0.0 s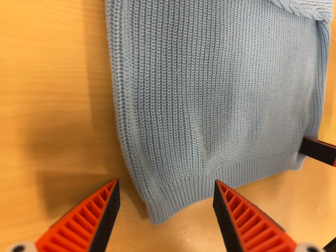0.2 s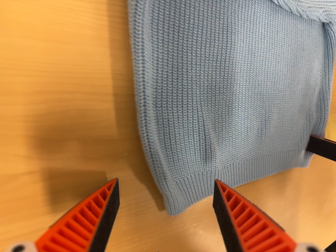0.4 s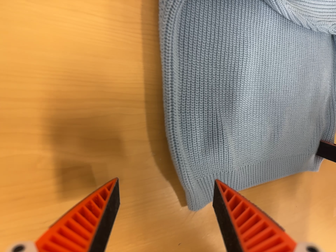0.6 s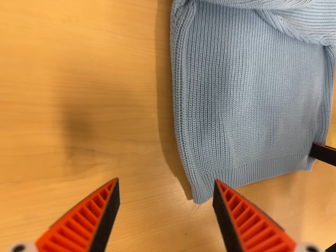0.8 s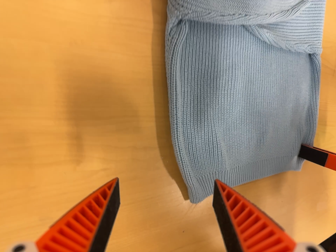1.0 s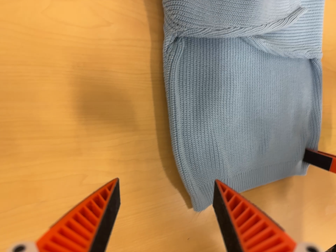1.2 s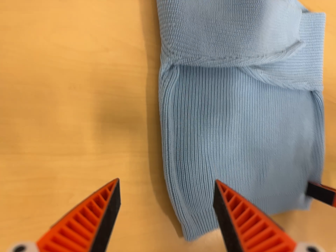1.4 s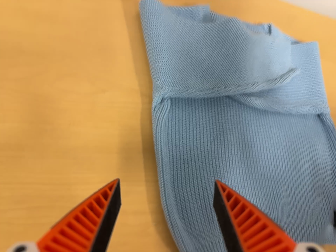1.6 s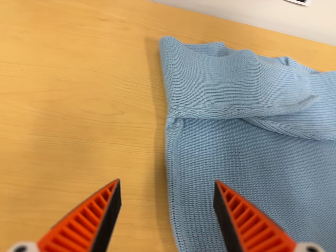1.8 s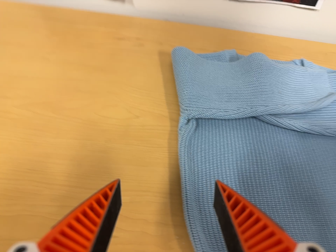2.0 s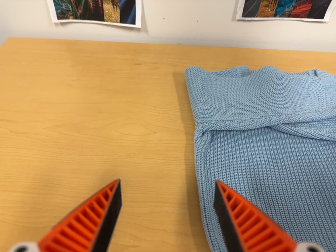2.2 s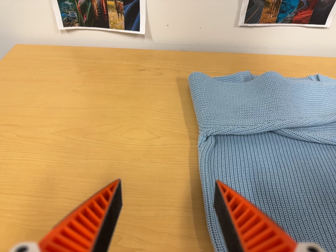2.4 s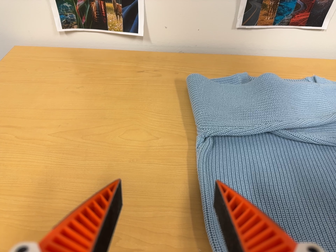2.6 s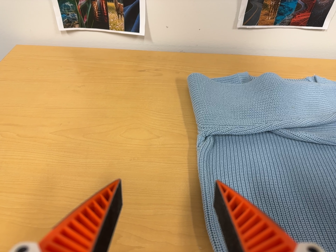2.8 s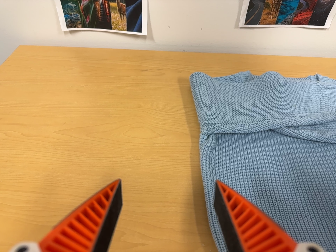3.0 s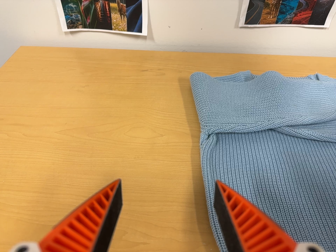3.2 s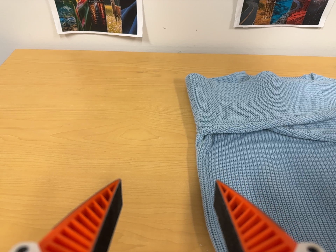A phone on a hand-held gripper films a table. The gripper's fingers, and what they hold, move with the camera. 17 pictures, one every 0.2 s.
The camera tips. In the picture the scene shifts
downward.
The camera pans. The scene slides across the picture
to the right.
0.0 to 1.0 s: The camera travels backward, about 12 cm, so what stands in front gets smaller.
1.0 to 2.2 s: The camera pans to its left by about 30 degrees. It travels toward the bottom of its view, to its right and backward, about 22 cm. Its aim tips toward the top of its view by about 45 degrees, and the scene shifts downward. It rolls about its line of sight by about 10 degrees, and the scene rotates counterclockwise.
2.2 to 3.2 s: The camera keeps its place and its aim.
The film runs backward here.
